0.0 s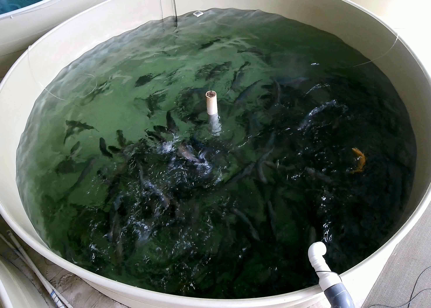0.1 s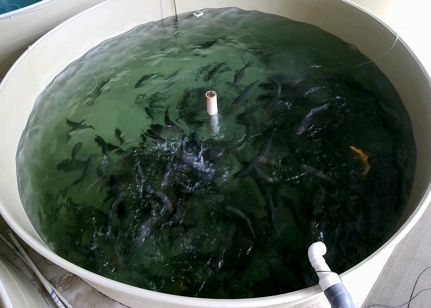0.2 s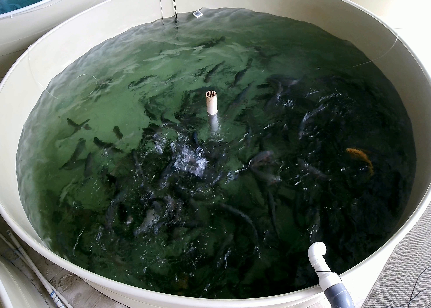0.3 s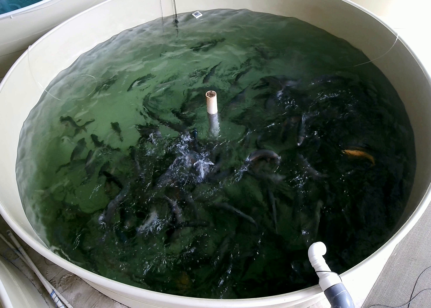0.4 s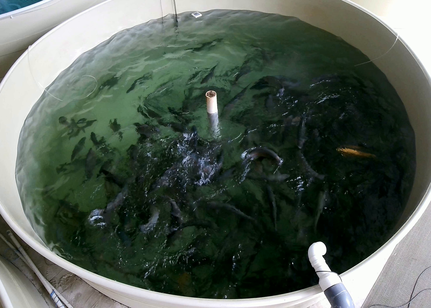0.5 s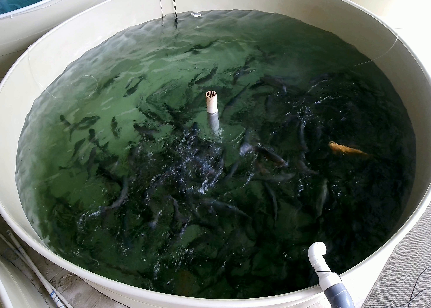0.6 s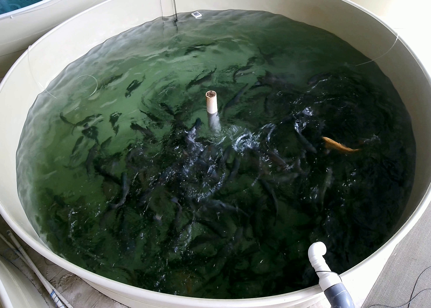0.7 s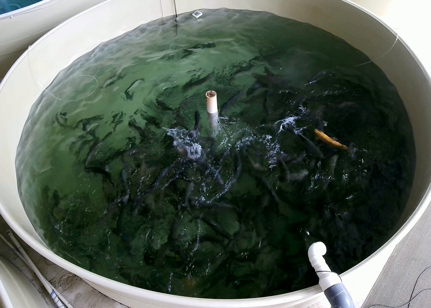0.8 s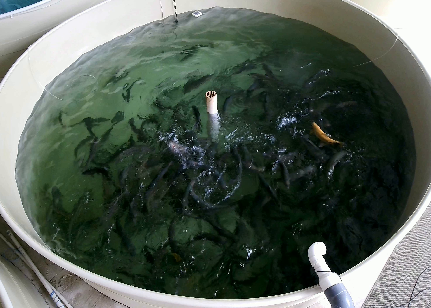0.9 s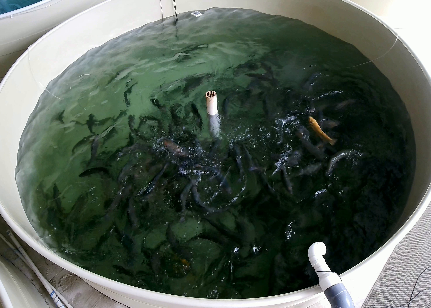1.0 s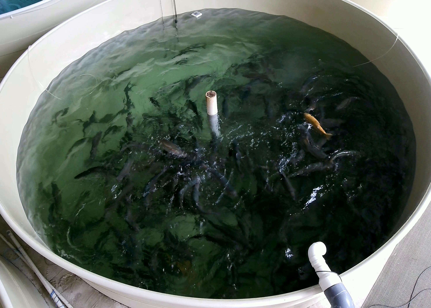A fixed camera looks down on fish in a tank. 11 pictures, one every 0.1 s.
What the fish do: Weak feeding.
